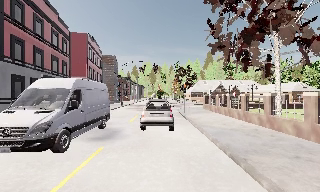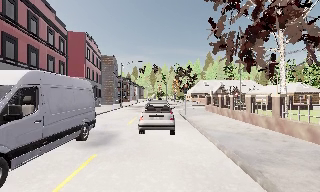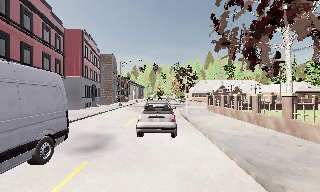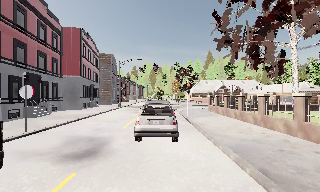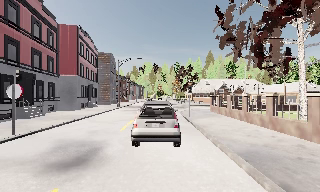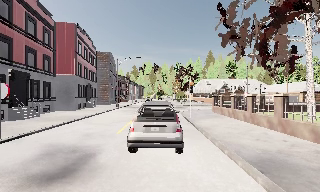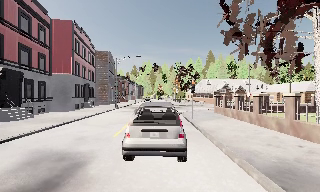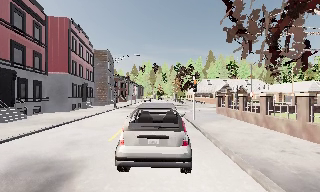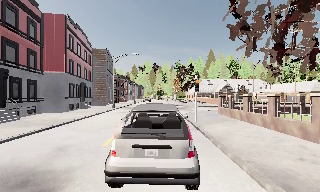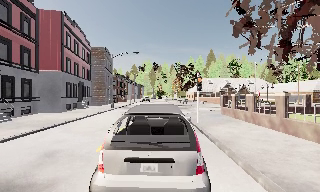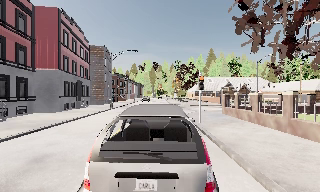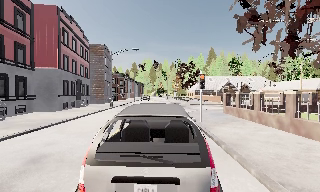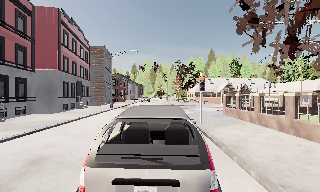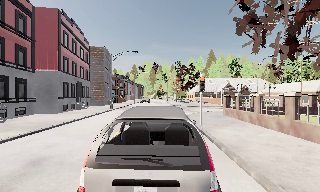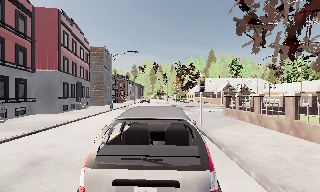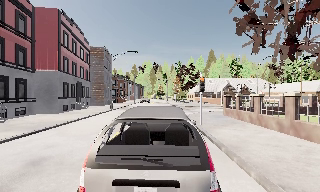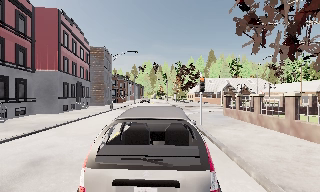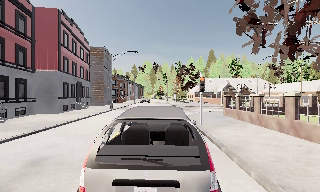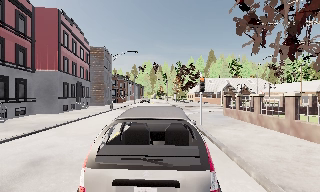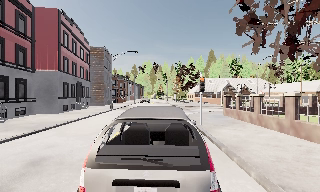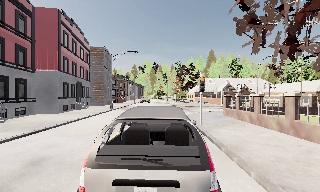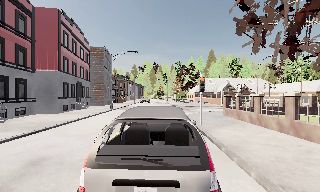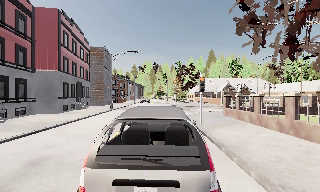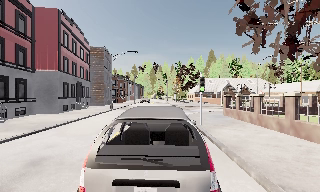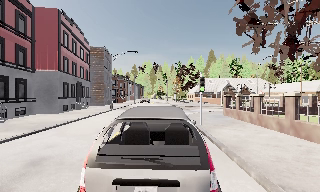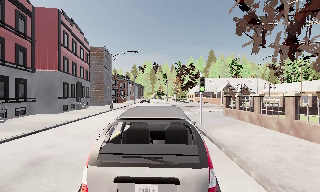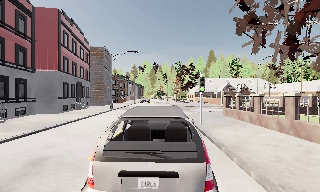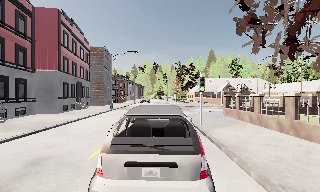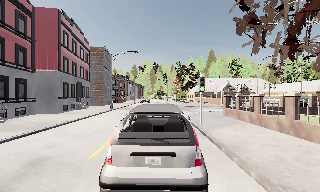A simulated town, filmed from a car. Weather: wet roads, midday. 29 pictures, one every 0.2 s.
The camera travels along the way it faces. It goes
forward.
0.0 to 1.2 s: The camera travels forward, about 4 m, so what stands in front looms larger.
1.2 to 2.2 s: The camera travels forward, about 2.5 m, so what stands in front looms larger. It loses speed.
2.2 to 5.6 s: The camera keeps its place and its aim.
The film runs forward here.
